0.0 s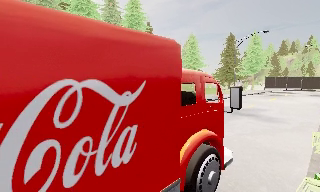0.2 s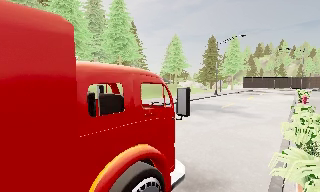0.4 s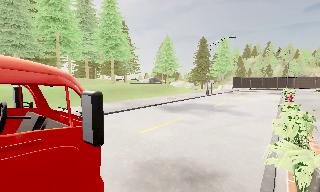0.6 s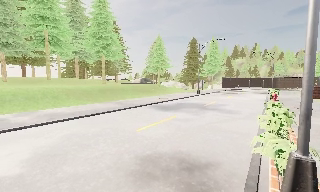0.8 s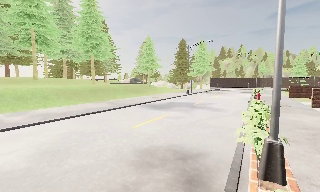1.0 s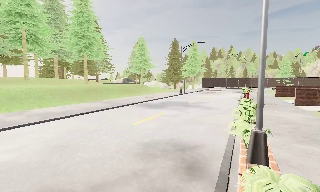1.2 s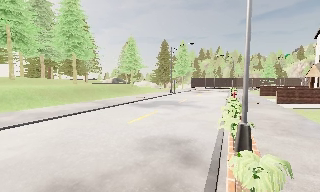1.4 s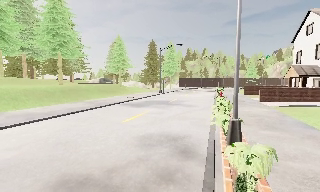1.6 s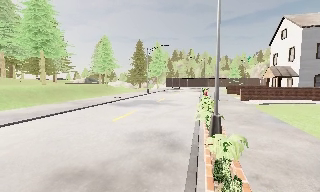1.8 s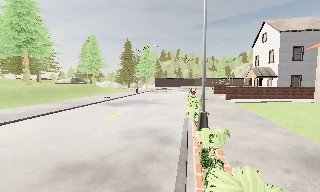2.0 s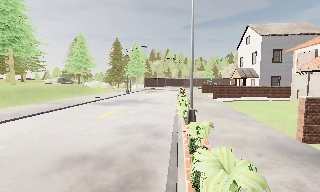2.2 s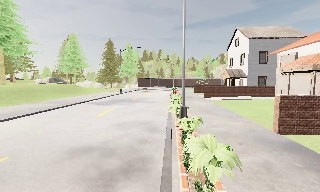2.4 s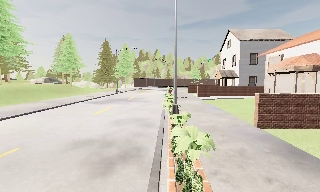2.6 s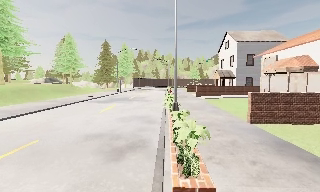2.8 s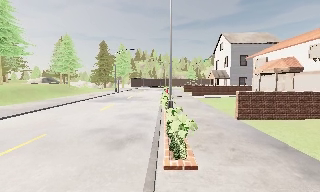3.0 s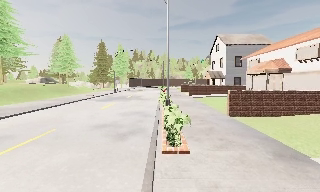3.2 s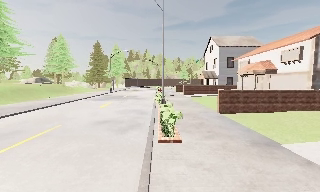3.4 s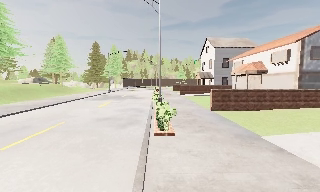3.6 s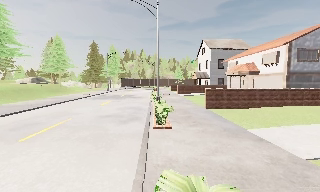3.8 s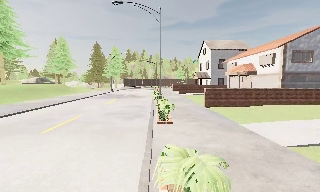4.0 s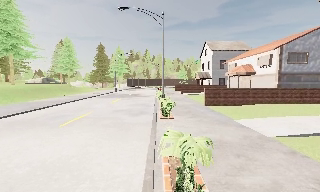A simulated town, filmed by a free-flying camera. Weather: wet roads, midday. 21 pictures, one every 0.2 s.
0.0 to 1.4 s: The camera pans to its right, which is clockwise from overhead, by about 25 degrees. It travels backward and to its left, about 3 m, so what stands in front gets smaller.
1.4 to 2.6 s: The scene slides to the left, as the camera pans about 15 degrees to its right. It travels backward, about 3.5 m, so what stands in front gets smaller.
2.6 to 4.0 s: The camera travels backward, about 5 m, so what stands in front gets smaller.
The film runs backward here.
